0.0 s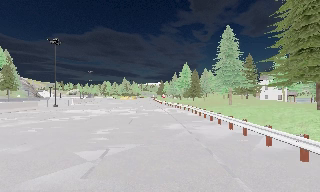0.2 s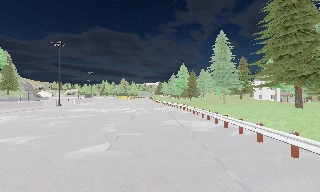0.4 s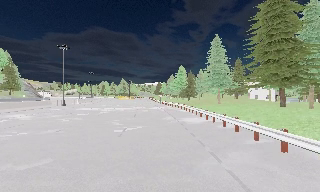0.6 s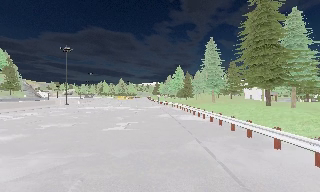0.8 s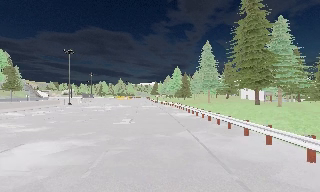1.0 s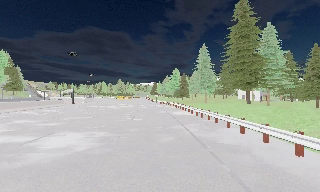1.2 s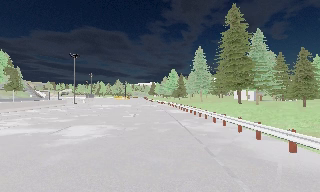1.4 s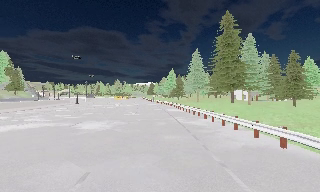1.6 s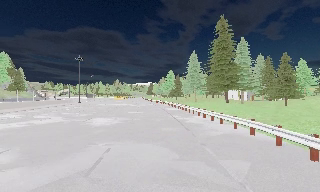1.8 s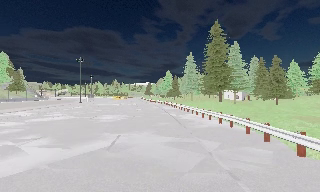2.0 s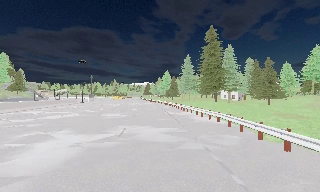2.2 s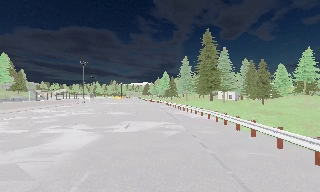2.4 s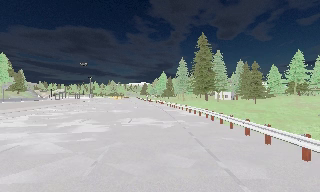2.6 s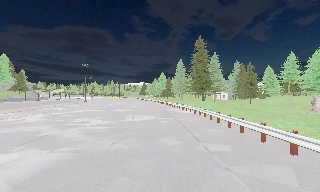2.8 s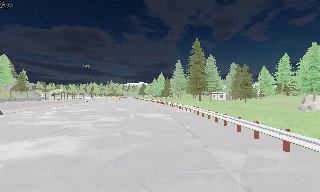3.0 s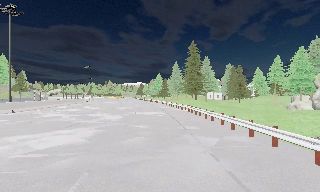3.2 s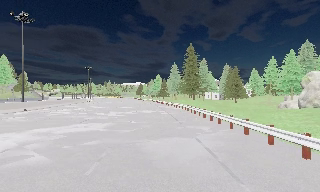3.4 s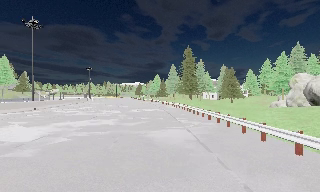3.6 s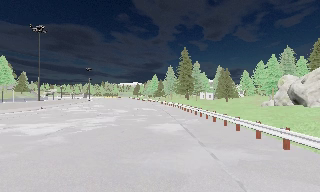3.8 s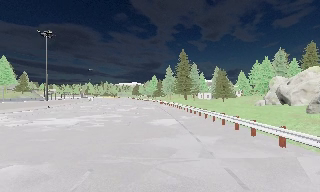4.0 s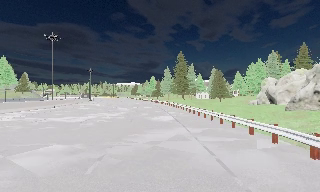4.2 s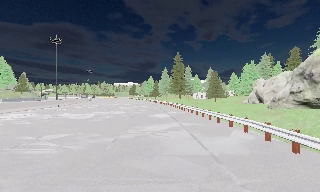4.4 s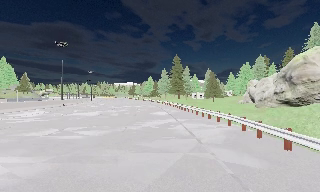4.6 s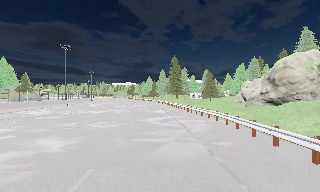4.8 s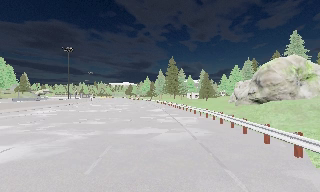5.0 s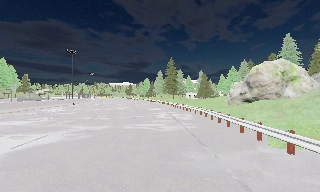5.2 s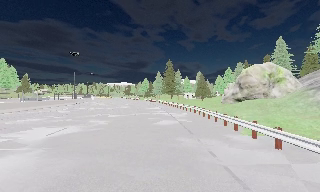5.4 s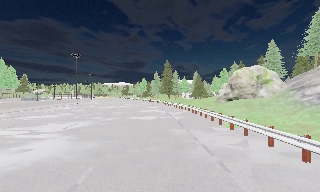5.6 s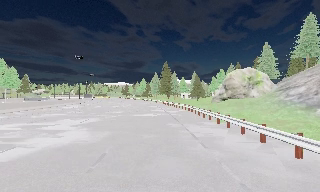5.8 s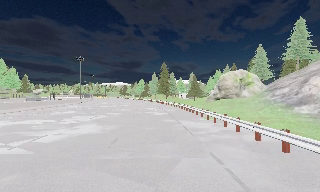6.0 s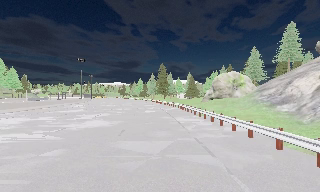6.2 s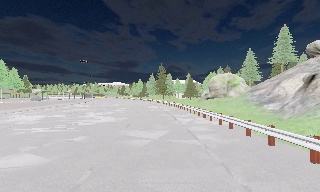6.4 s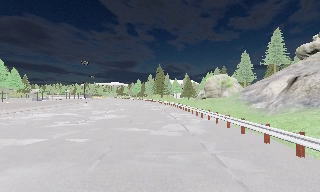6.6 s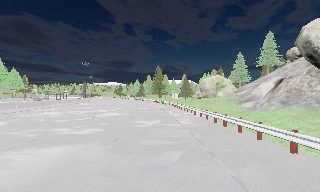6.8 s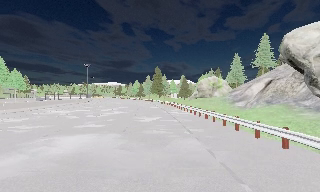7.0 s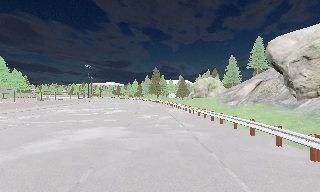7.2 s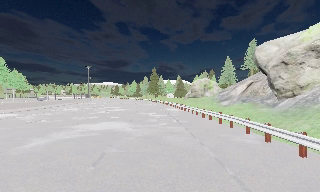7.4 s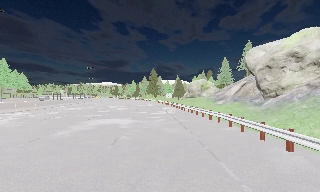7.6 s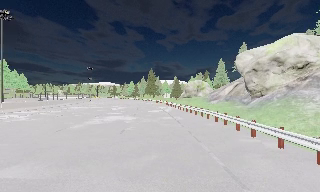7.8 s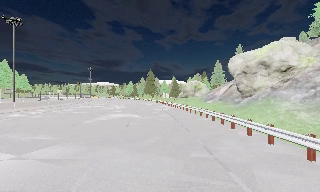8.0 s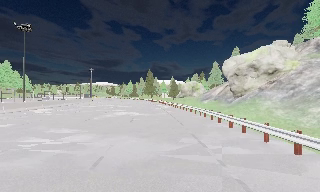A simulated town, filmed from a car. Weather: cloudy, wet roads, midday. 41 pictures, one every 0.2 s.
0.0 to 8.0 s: The camera pans to its right, which is clockwise from overhead, by about 20 degrees. It travels backward, about 75 m, so what stands in front gets smaller.
The film runs backward here.
